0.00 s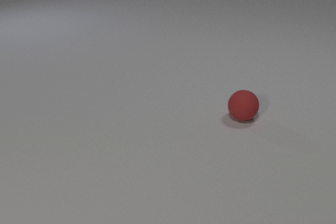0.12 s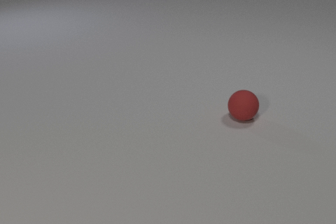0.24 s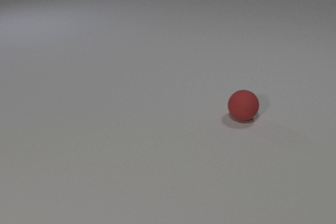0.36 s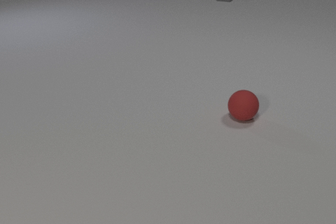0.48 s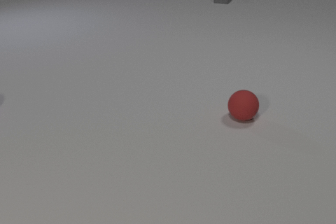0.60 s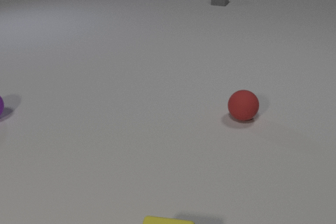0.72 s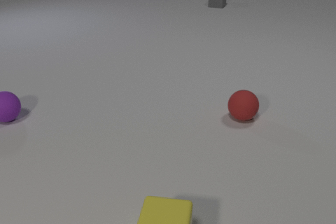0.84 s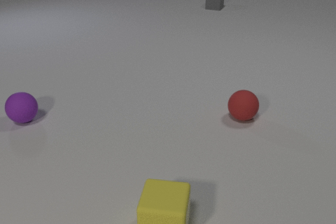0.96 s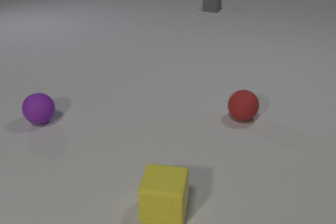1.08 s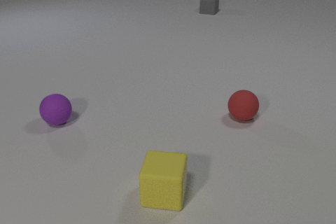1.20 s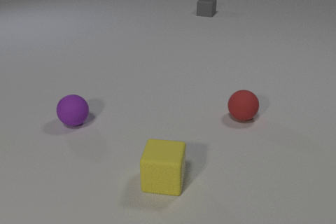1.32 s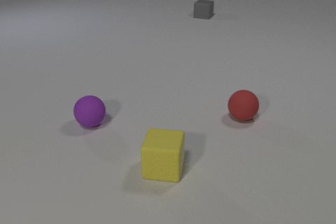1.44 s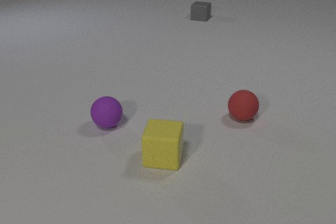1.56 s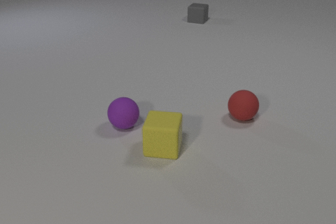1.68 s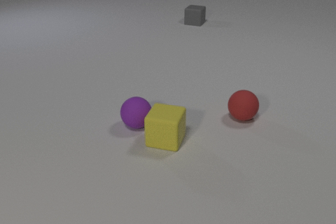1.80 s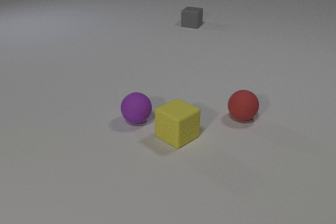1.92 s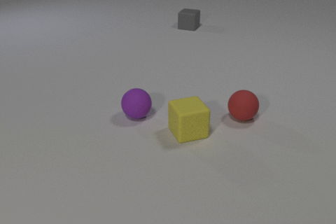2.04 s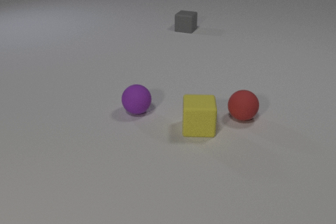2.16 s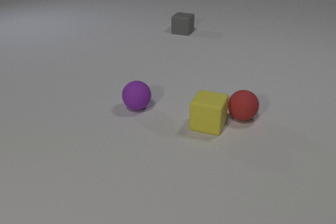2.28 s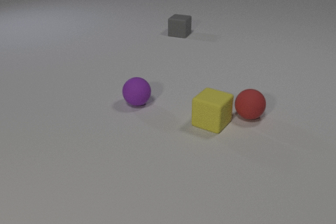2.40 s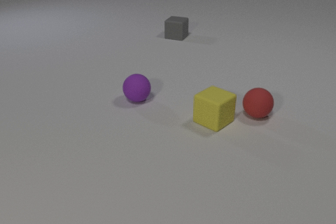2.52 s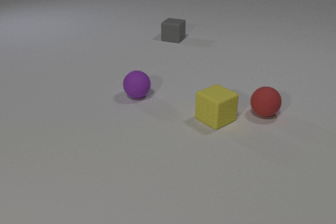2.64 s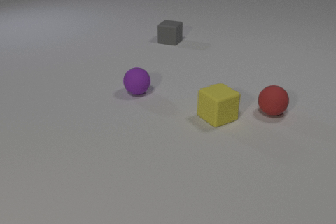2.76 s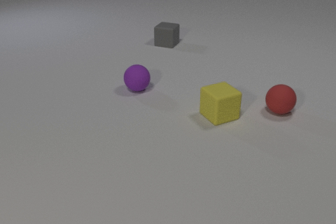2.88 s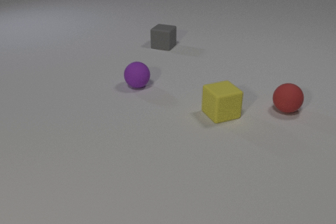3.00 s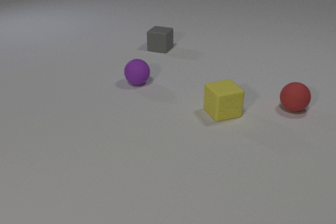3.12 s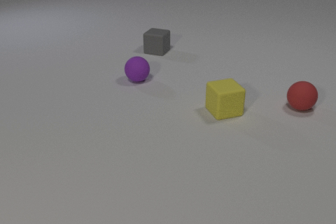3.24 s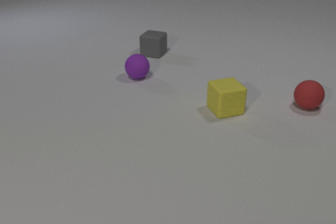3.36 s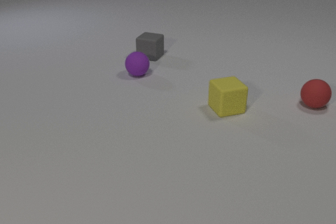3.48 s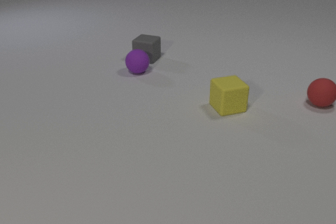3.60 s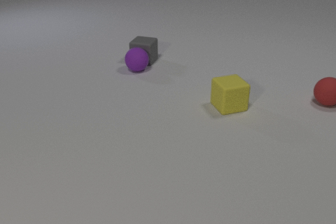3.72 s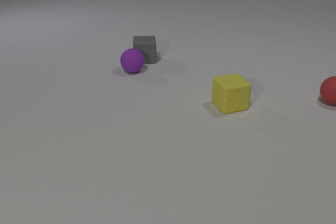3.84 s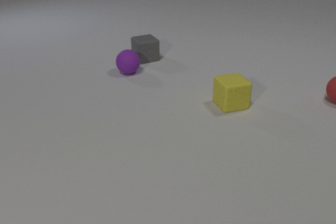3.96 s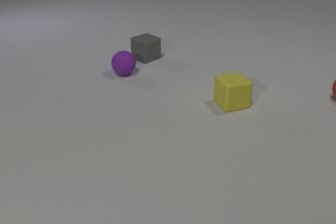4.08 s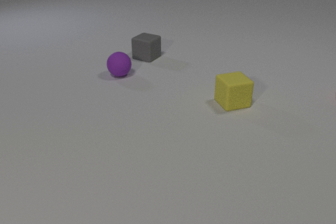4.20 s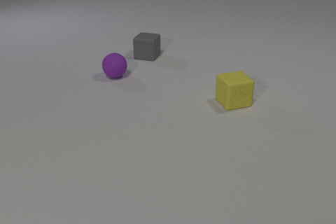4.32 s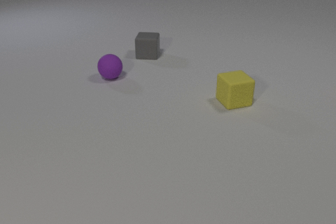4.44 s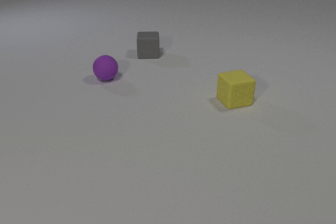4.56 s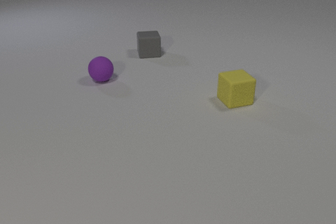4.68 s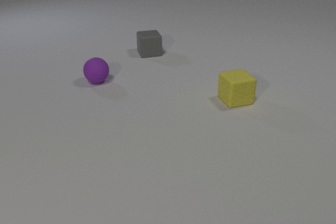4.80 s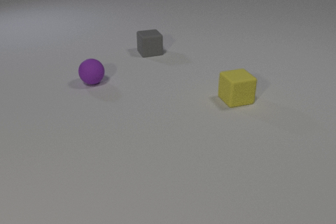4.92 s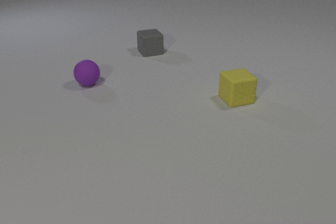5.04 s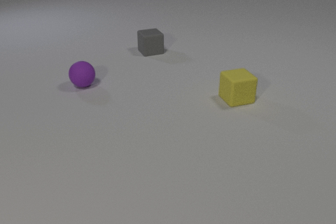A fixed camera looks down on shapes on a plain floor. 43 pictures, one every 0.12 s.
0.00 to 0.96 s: The yellow rubber cube comes in at the bottom edge, slides away from the camera. The purple rubber sphere comes in at the left edge, rolls to the right and toward the camera. The gray rubber cube comes in at the top edge, slides toward the camera.
0.96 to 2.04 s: The yellow rubber cube slides away from the camera, spins so that its near face slides to the left, clockwise seen from above. The purple rubber sphere rolls to the right. The gray rubber cube slides toward the camera. The yellow rubber cube and the purple rubber sphere collide.
2.04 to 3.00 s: The yellow rubber cube slides away from the camera and to the right, spins clockwise seen from above by about 75 degrees, its near face sliding to the left. The purple rubber sphere rolls away from the camera. The red rubber sphere rolls to the right and away from the camera. The gray rubber cube slides toward the camera and to the left. The yellow rubber cube and the red rubber sphere collide.
3.00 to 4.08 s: The yellow rubber cube slides away from the camera and to the right. The purple rubber sphere rolls away from the camera and to the left. The red rubber sphere rolls to the right and away from the camera, leaves at the right edge. The gray rubber cube slides toward the camera and to the left, spins counterclockwise seen from above by about 75 degrees, its near face sliding to the right. The purple rubber sphere and the gray rubber cube collide.
4.08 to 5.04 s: The yellow rubber cube slides away from the camera. The purple rubber sphere rolls to the left and toward the camera. The gray rubber cube slides away from the camera, spins so that its near face slides to the right, counterclockwise seen from above.
What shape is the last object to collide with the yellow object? sphere.
Are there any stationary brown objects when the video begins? no.
What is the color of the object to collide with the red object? yellow.
